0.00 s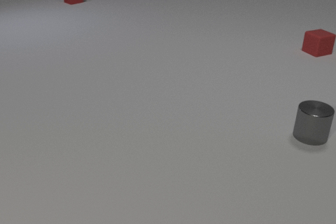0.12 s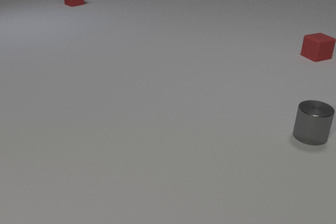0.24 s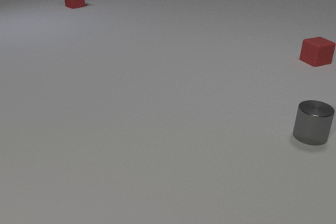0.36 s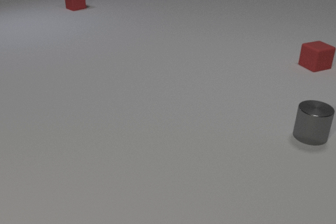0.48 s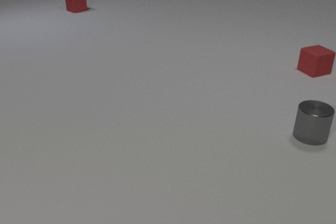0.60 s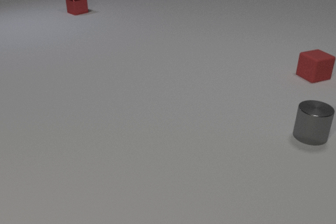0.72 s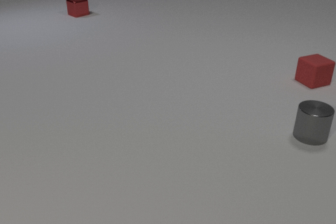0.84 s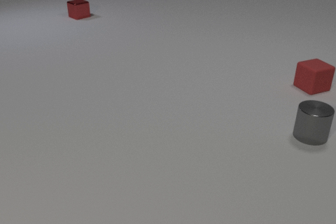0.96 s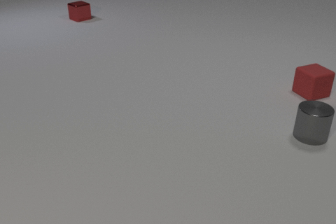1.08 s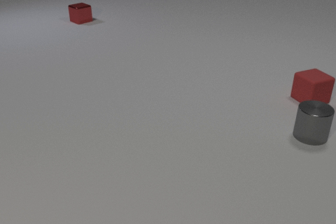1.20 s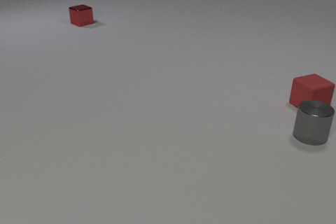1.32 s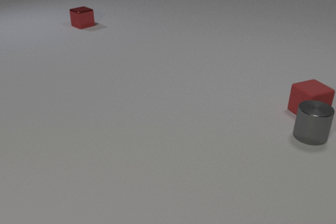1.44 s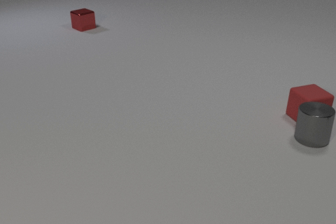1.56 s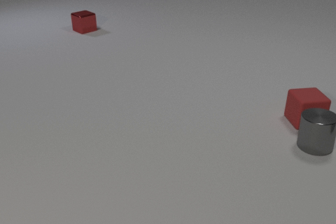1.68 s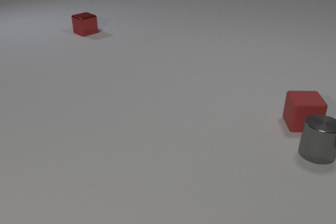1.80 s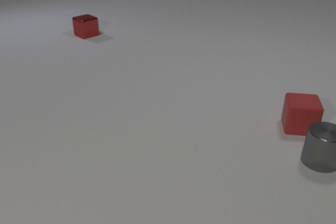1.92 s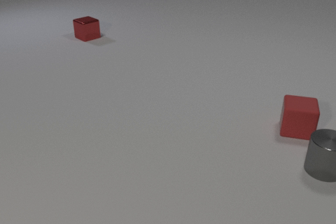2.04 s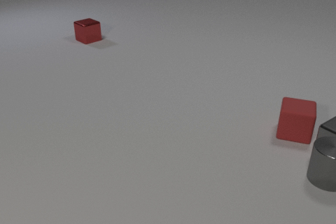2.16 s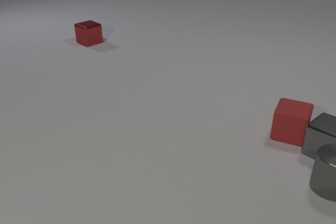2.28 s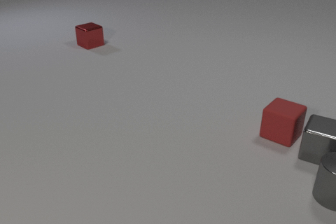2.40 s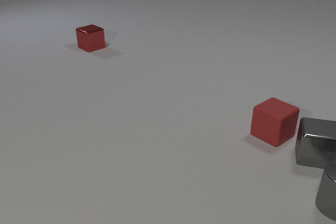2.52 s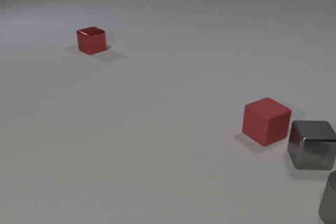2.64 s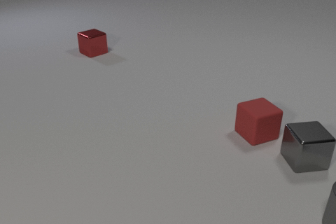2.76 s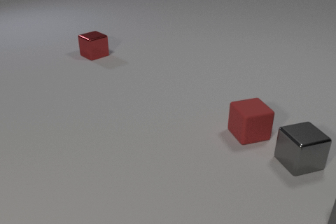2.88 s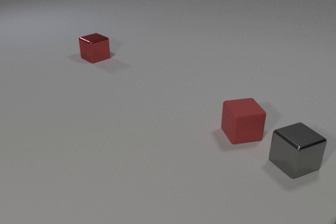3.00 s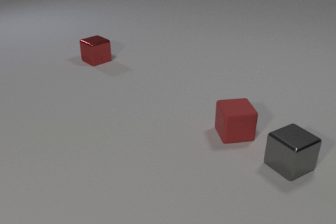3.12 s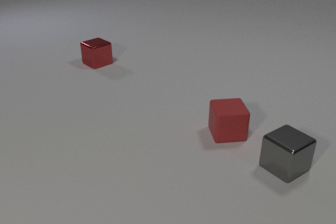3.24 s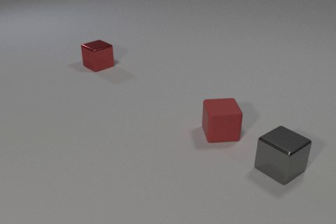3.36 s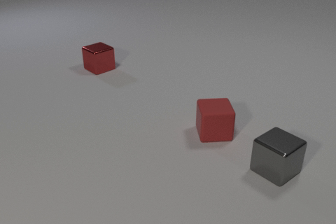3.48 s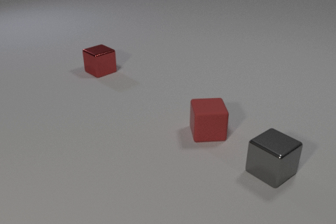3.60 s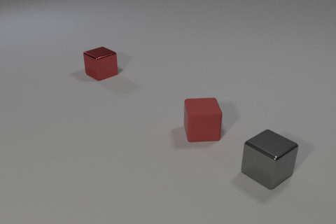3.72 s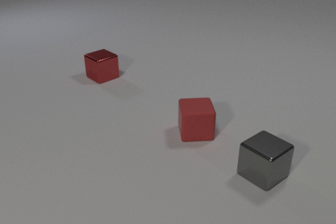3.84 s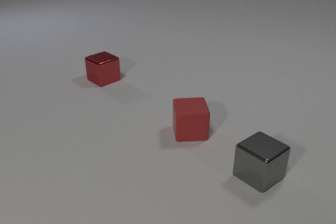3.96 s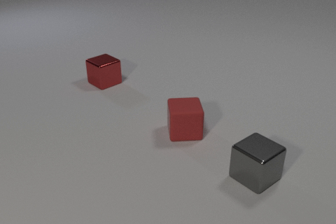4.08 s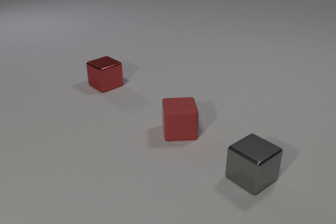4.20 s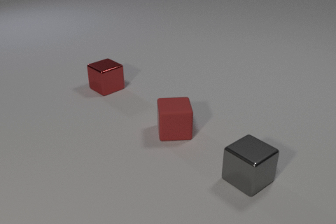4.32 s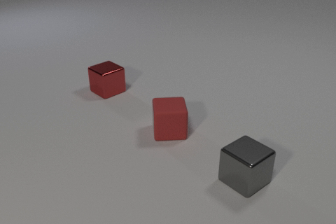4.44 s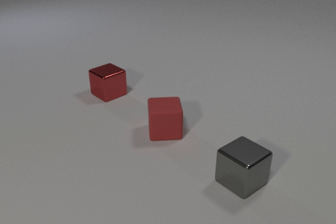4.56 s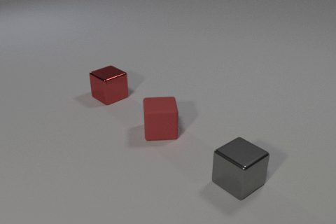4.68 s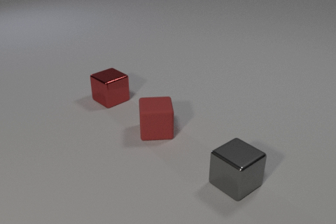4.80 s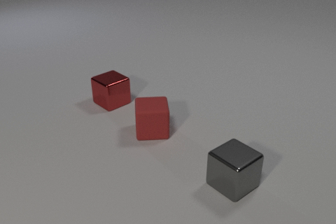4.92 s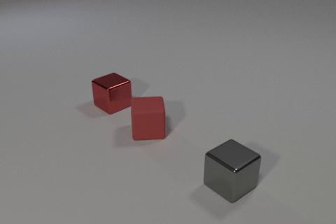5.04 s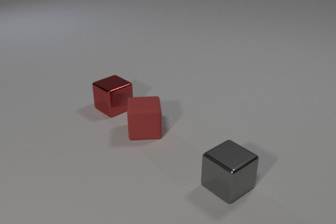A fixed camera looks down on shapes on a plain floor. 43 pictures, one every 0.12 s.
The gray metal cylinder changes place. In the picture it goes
toward the camera.
The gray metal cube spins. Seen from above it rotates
counterclockwise.
0.00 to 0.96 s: The red rubber cube slides toward the camera. The red metal cube slides toward the camera.
0.96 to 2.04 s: The red rubber cube slides toward the camera, spins so that its near face slides to the left, clockwise seen from above. The gray metal cylinder slides toward the camera. The gray metal cube comes in at the right edge, slides to the left. The red metal cube slides toward the camera. The red rubber cube and the gray metal cylinder collide.
2.04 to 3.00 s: The red rubber cube slides to the left, spins so that its near face slides to the left, clockwise seen from above. The gray metal cylinder slides toward the camera, leaves at the right edge. The gray metal cube slides to the left and toward the camera, spins so that its near face slides to the right, counterclockwise seen from above. The red metal cube slides toward the camera. The red rubber cube and the gray metal cube collide.
3.00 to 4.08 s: The red rubber cube slides to the left. The gray metal cube slides to the left and toward the camera. The red metal cube slides toward the camera.
4.08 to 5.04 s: The red rubber cube slides to the left. The gray metal cube slides to the left and toward the camera. The red metal cube slides toward the camera.
How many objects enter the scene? 1.
What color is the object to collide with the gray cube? red.
How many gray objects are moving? 2.
